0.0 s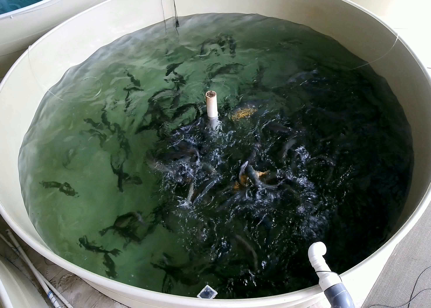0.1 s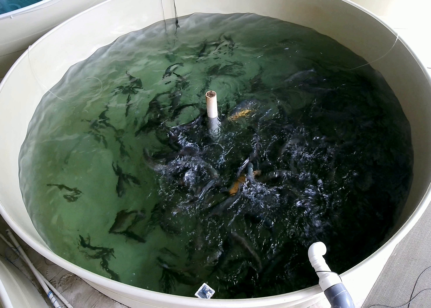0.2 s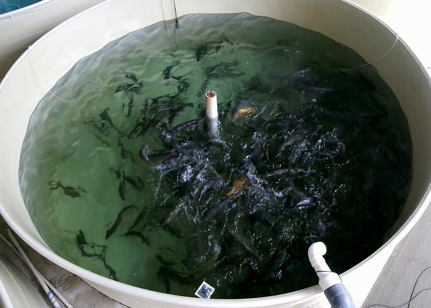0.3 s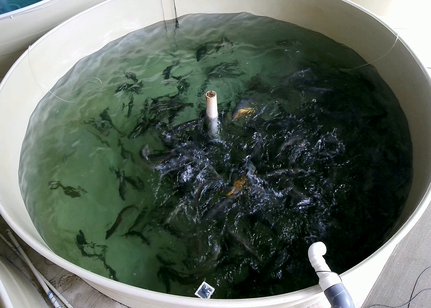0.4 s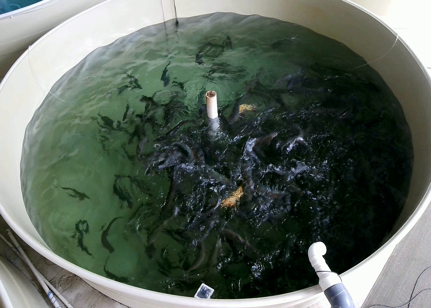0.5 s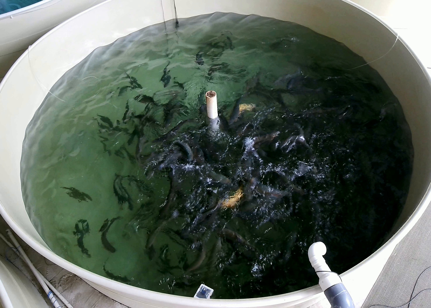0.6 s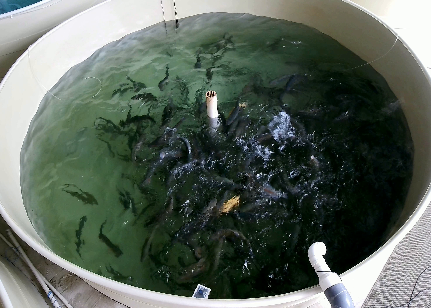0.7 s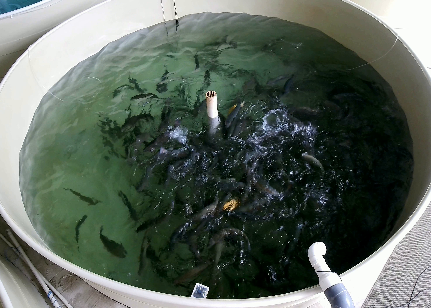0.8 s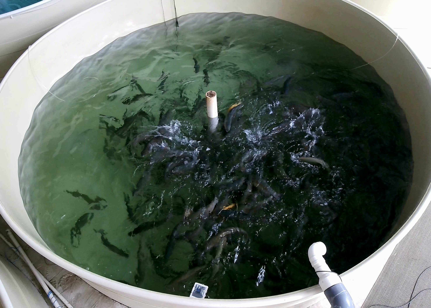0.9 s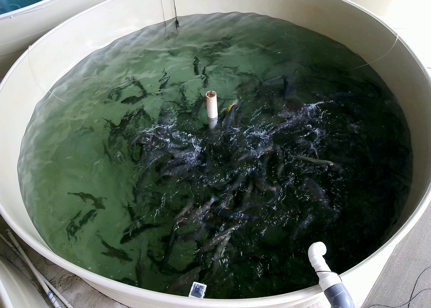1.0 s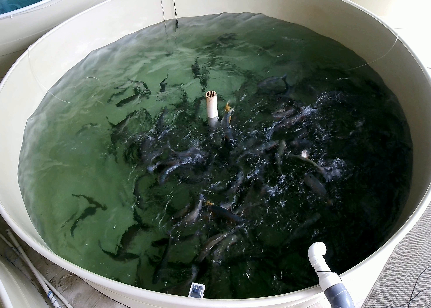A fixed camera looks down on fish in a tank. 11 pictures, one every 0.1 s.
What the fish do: Strong feeding.
